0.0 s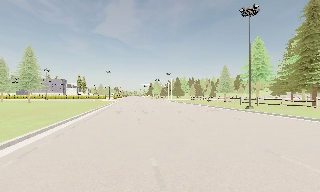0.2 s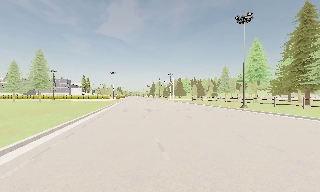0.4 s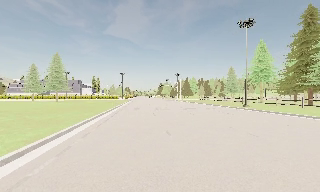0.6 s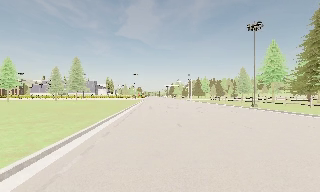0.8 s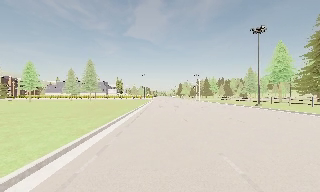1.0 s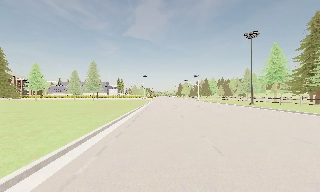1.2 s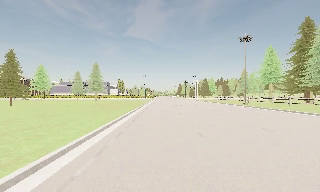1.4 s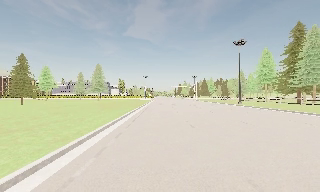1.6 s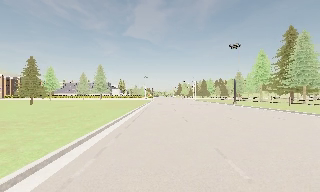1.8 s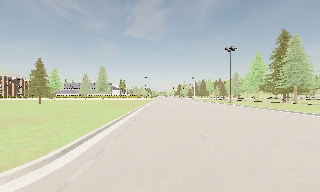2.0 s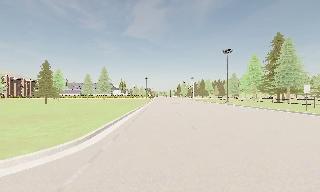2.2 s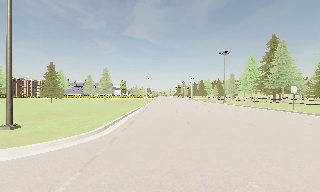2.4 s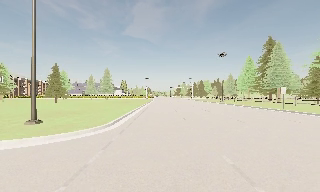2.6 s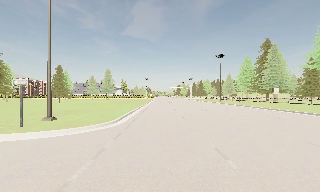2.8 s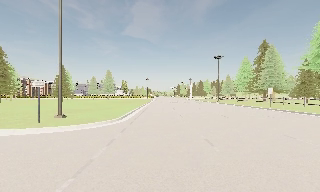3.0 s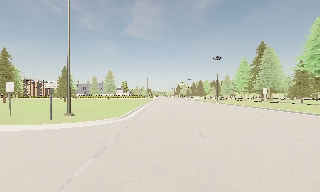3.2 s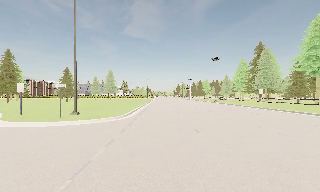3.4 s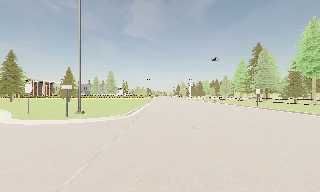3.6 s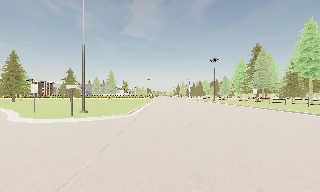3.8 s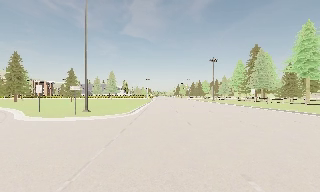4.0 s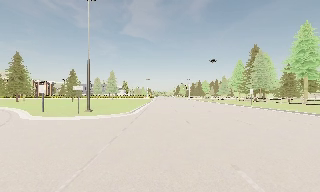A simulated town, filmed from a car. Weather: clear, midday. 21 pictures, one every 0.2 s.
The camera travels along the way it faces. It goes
backward.
0.0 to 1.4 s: The camera pans to its left, which is counterclockwise from overhead, by about 10 degrees. It travels backward, about 14 m, so what stands in front gets smaller.
1.4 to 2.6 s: The camera travels backward, about 10 m, so what stands in front gets smaller.
2.6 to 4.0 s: The camera travels backward, about 5 m, so what stands in front gets smaller. It loses speed.
The film runs backward here.
